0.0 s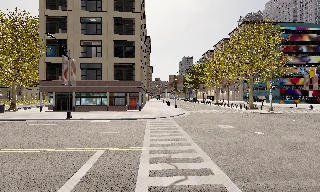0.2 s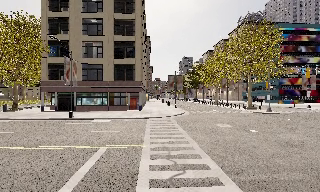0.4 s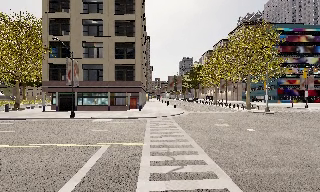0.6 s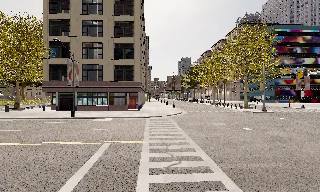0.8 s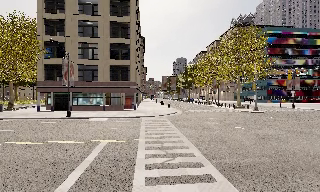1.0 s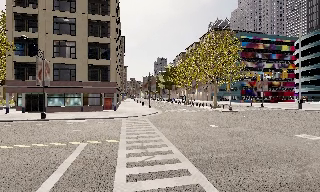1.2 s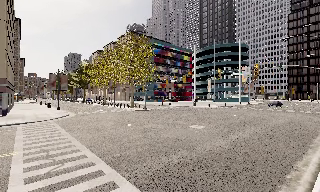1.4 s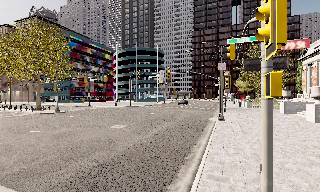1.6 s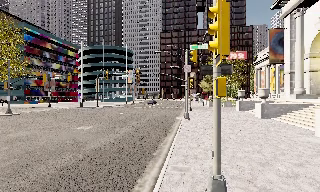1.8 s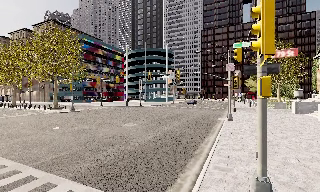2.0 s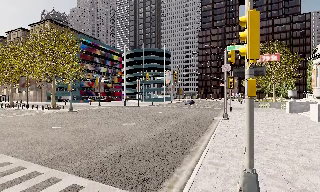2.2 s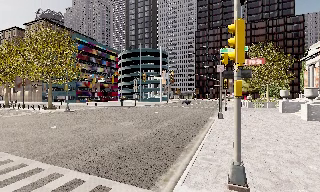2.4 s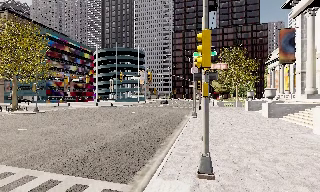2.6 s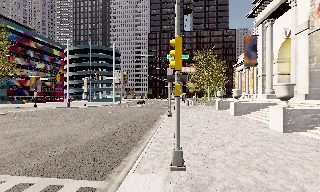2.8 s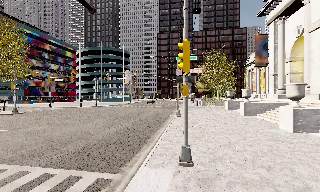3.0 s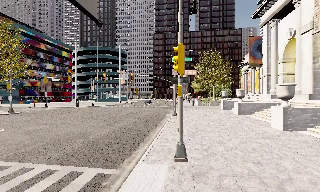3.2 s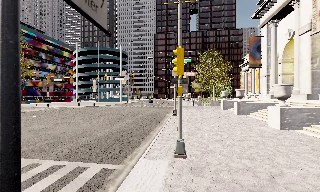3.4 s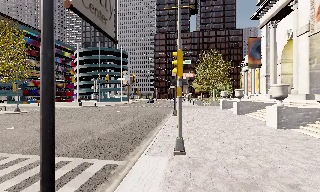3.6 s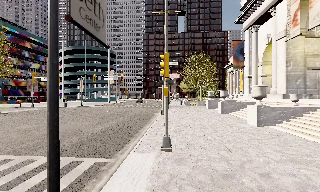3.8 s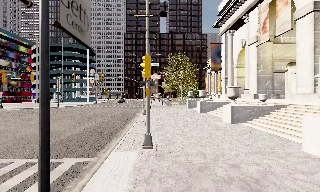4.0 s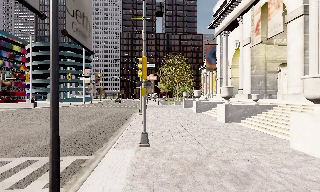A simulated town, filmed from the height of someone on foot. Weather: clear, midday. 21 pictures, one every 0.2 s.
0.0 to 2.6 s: The camera pans to its right, which is clockwise from overhead, by about 80 degrees. It travels backward, about 5 m.
2.6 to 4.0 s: The camera travels backward, about 2.5 m, so what stands in front gets smaller.
The film runs backward here.
